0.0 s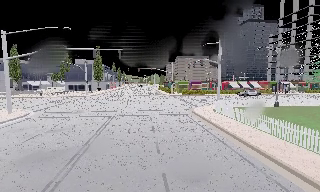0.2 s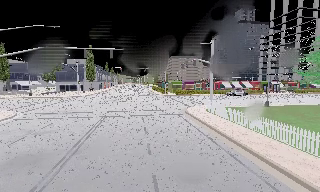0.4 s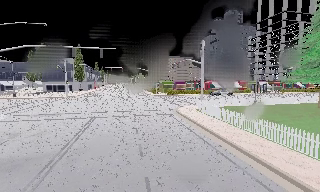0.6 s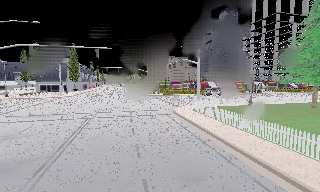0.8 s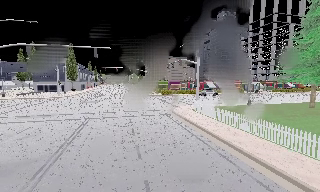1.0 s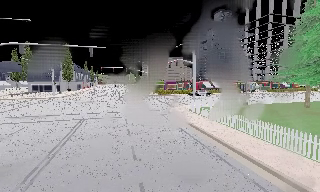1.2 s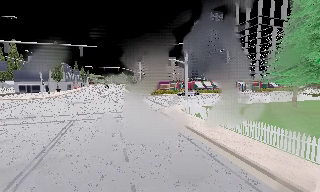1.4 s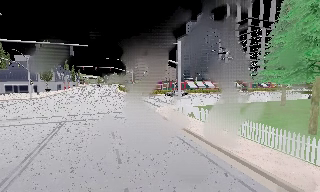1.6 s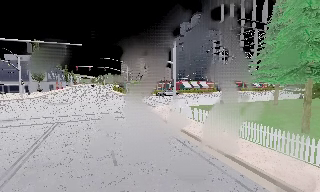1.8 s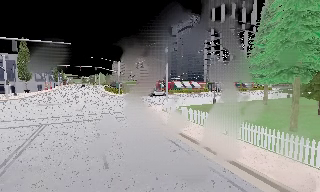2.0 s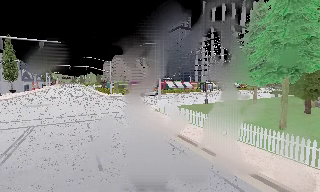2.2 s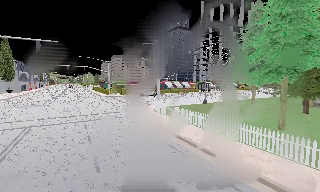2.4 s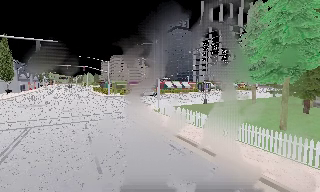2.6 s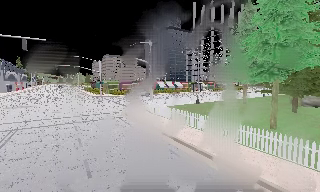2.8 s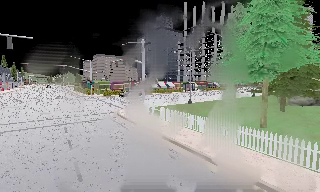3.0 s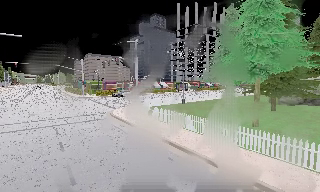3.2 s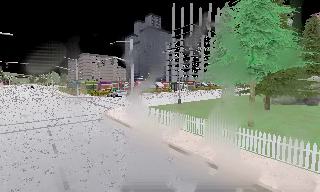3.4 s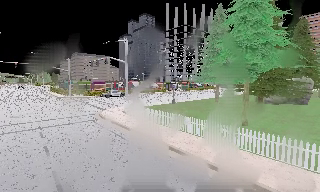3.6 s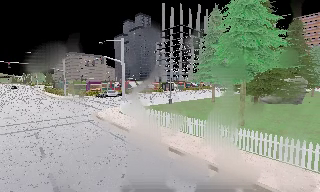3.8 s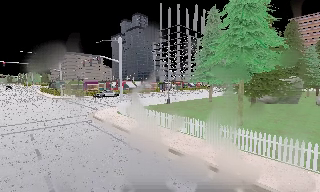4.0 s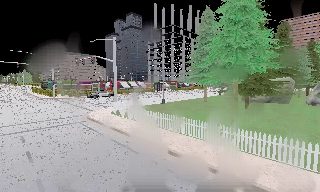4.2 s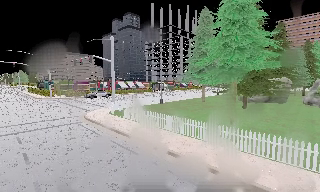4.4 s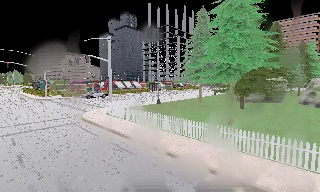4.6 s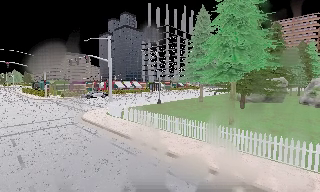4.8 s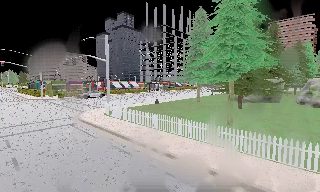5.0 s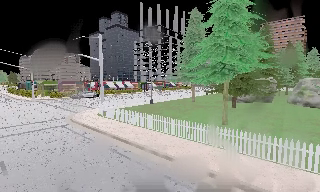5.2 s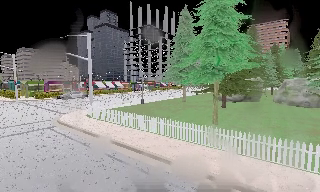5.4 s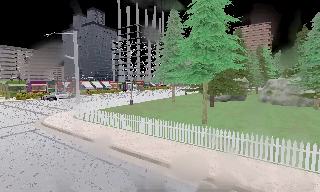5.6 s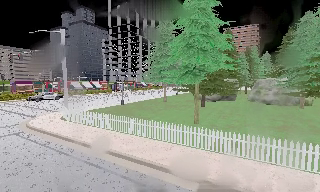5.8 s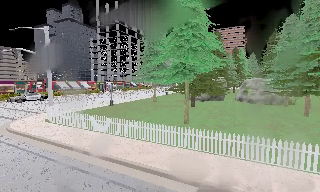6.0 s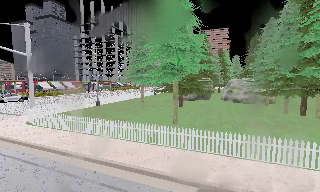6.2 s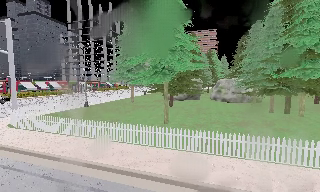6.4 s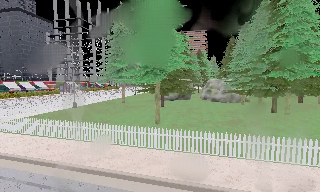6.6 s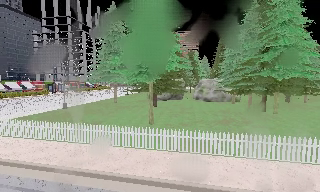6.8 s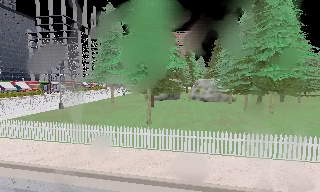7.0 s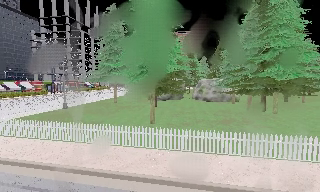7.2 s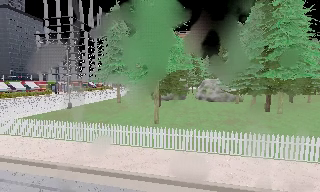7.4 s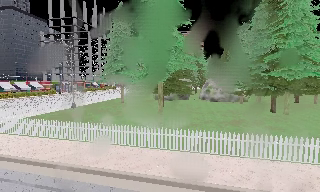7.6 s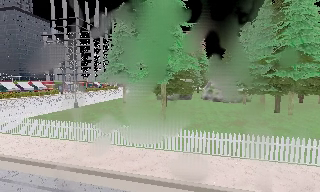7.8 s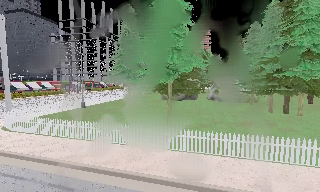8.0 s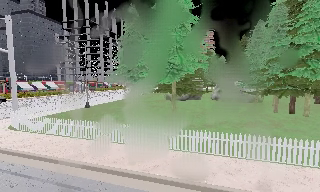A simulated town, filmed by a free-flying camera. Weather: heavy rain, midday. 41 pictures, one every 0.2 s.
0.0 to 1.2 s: The camera pans to its right, which is clockwise from overhead, by about 10 degrees. It travels forward, about 0.5 m, so what stands in front looms larger.
1.2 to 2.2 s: The camera pans to its right, which is clockwise from overhead, by about 10 degrees.
2.2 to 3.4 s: The scene slides to the left, as the camera pans about 10 degrees to its right. It travels forward, about 0.5 m, so what stands in front looms larger.
3.4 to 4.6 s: The camera shifts only a little, or ends up much as it began.
4.6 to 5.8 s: The camera swings to its right by about 15 degrees, and the scene slides to the left. It travels forward, about 1 m, so what stands in front looms larger.
5.8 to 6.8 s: The camera swings to its right by about 15 degrees, and the scene slides to the left.
6.8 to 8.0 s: The camera travels to its left, about 0.5 m, so close, fixed things drift to the right.
The film runs forward here.
